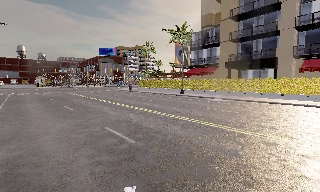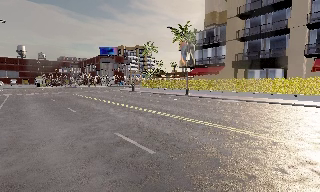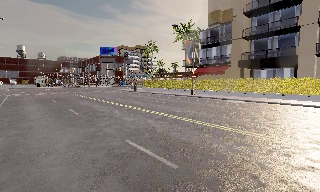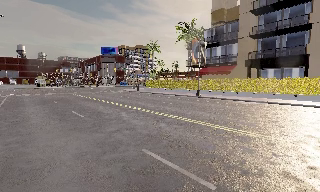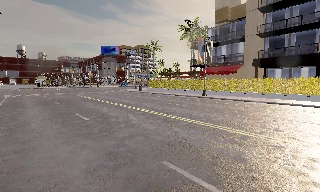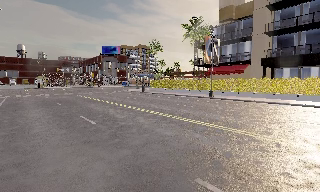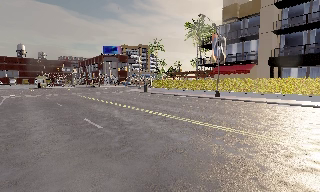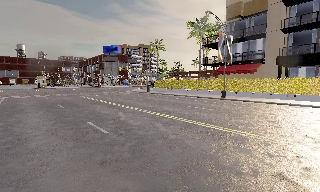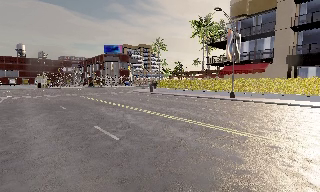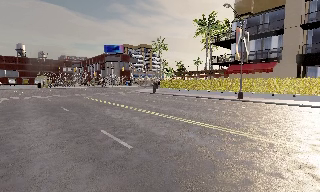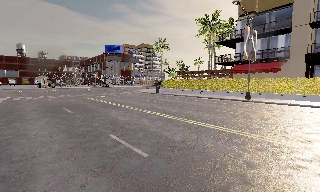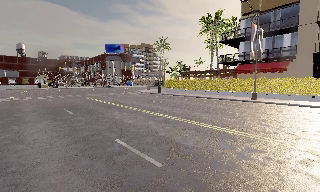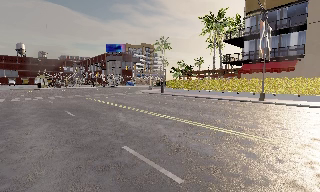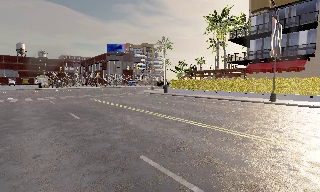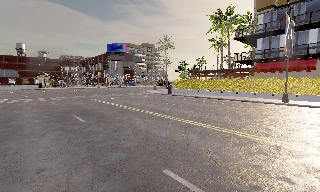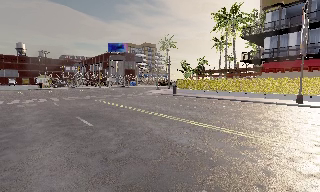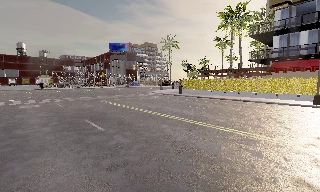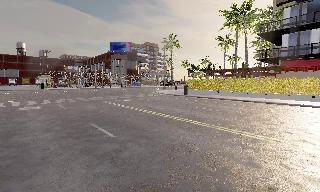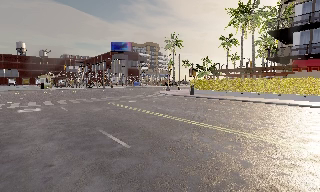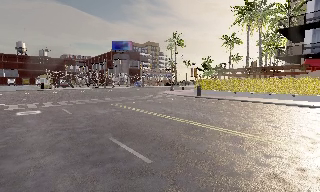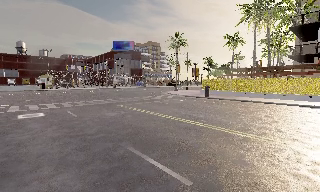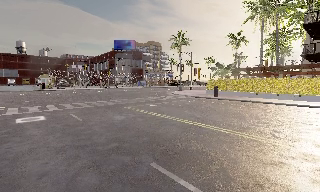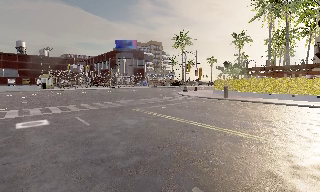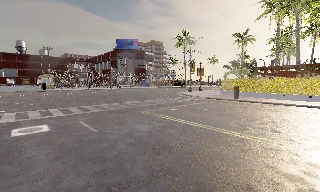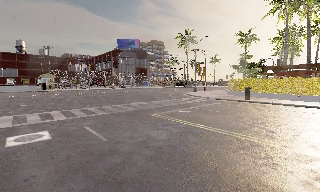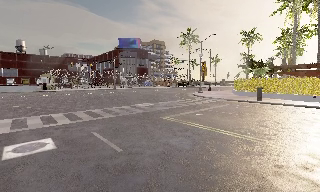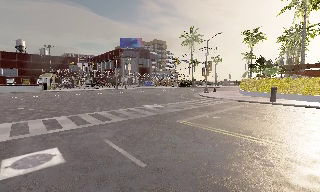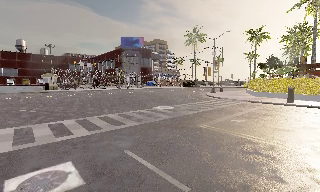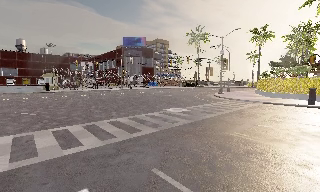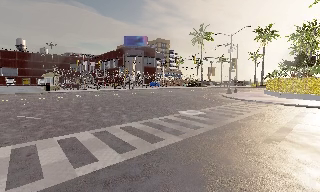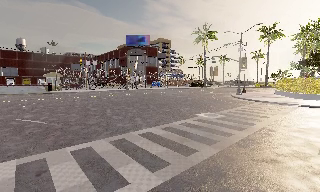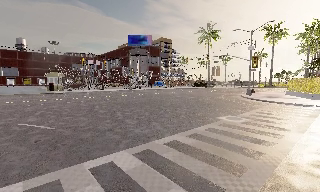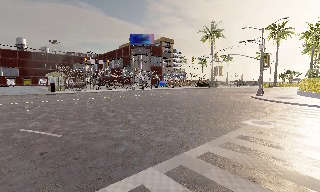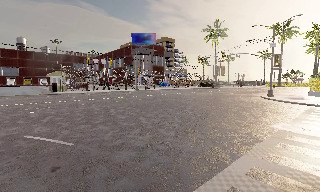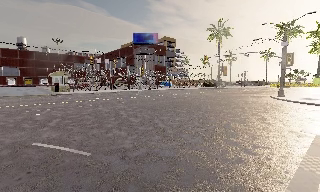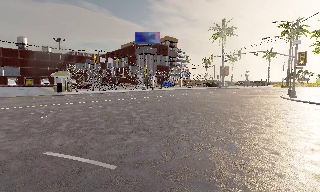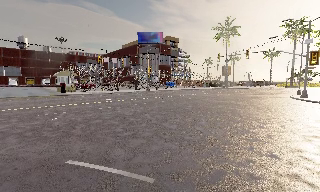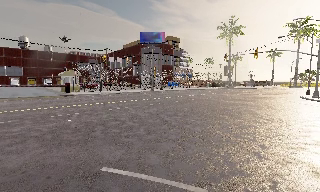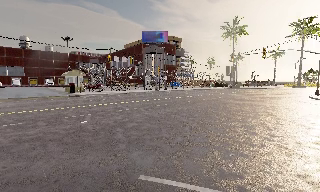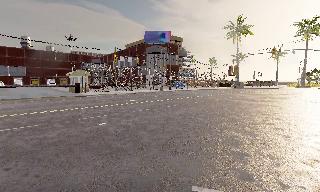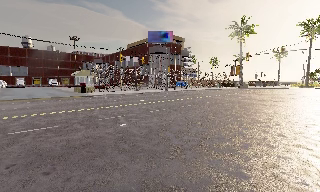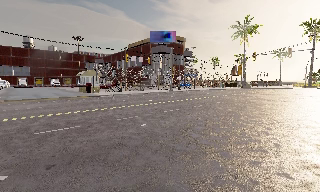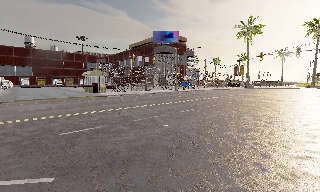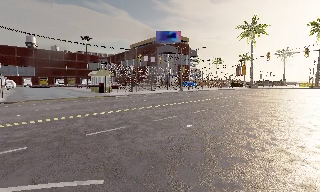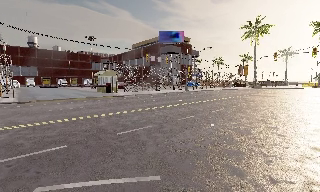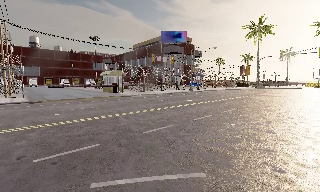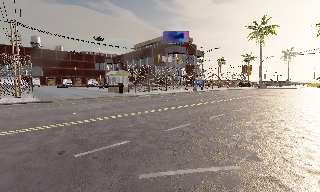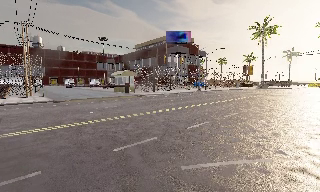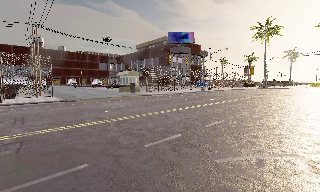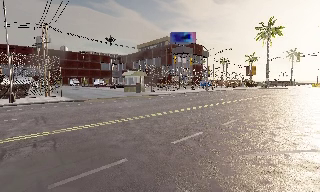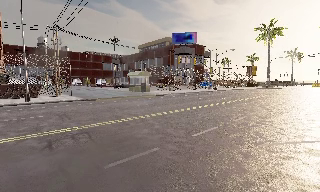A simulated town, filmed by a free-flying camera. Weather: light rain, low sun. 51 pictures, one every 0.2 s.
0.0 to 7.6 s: The camera travels forward and to its left, about 35 m, so what stands in front looms larger.
7.6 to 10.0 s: The camera travels to its left, about 10 m, so close, fixed things drift to the right.
The film runs backward here.
